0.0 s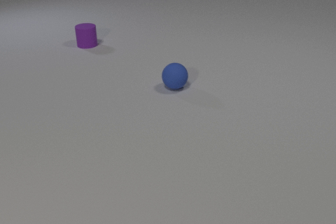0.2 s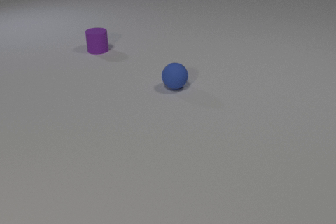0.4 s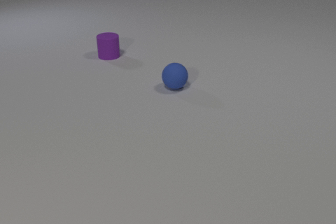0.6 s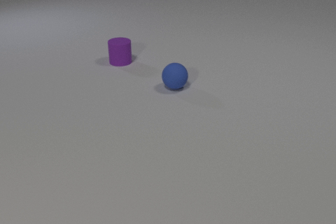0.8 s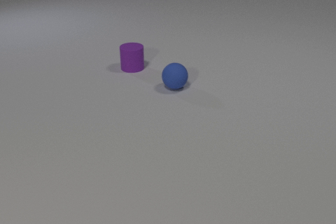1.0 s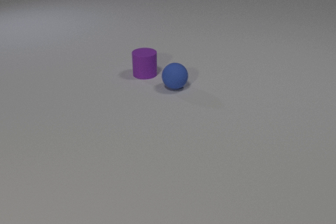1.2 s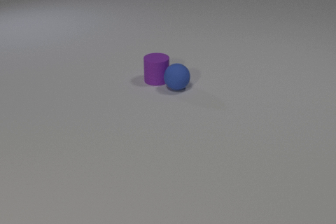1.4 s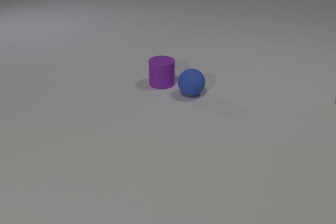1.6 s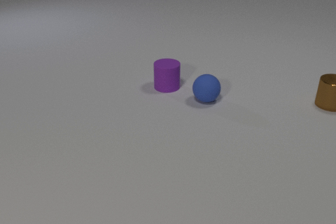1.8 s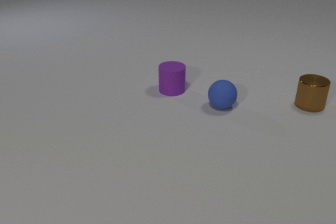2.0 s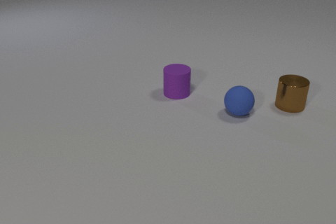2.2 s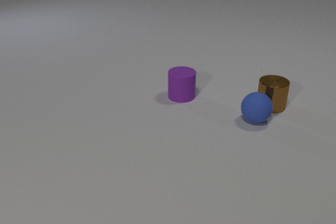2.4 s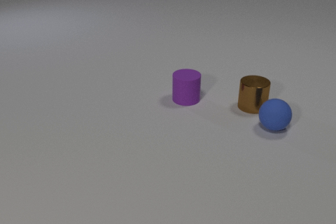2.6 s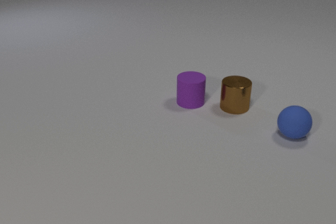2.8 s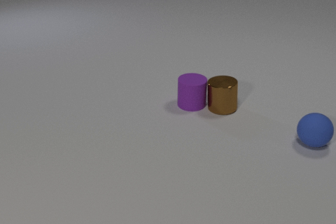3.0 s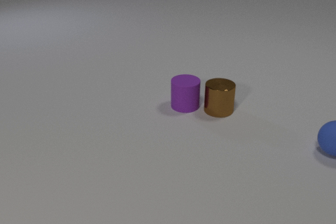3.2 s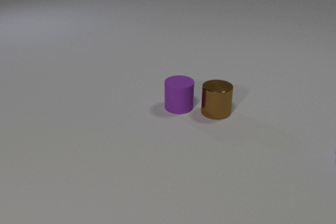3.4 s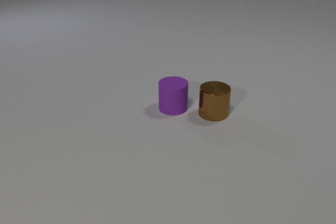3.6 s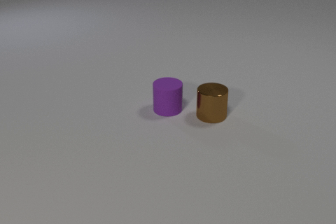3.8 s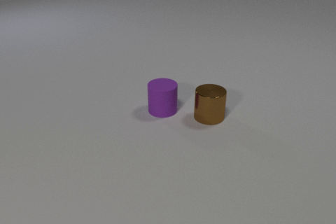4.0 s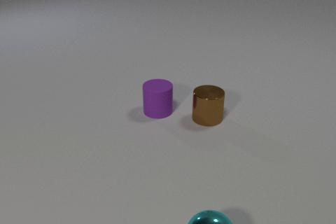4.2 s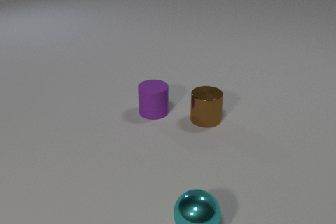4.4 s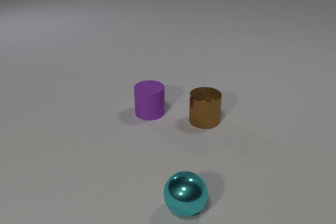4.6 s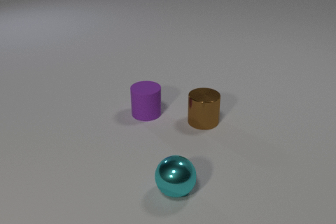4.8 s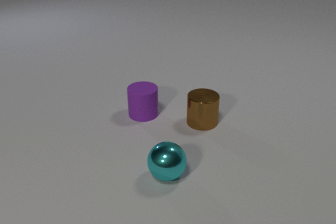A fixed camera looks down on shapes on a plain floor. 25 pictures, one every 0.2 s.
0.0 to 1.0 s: The purple rubber cylinder slides toward the camera and to the right.
1.0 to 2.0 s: The purple rubber cylinder slides toward the camera and to the right. The blue rubber sphere rolls to the right and toward the camera. The brown metal cylinder comes in at the right edge, slides to the left and toward the camera. The purple rubber cylinder and the blue rubber sphere collide.
2.0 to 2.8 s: The purple rubber cylinder slides toward the camera and to the right. The blue rubber sphere rolls to the right and toward the camera. The brown metal cylinder slides to the left. The purple rubber cylinder and the brown metal cylinder collide.
2.8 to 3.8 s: The purple rubber cylinder slides to the left and toward the camera. The blue rubber sphere rolls to the right, leaves at the right edge. The brown metal cylinder slides toward the camera and to the left.
3.8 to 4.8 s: The purple rubber cylinder slides to the left. The brown metal cylinder slides toward the camera and to the left. The cyan metal sphere comes in at the bottom edge, rolls away from the camera and to the left.
What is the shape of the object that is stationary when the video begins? sphere.
How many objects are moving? 4.
What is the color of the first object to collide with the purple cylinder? blue.
